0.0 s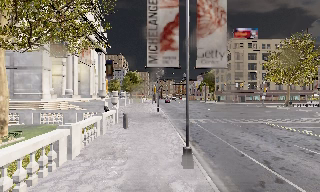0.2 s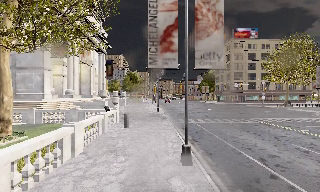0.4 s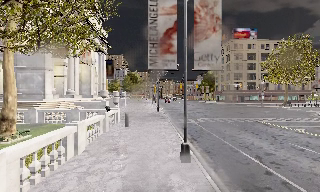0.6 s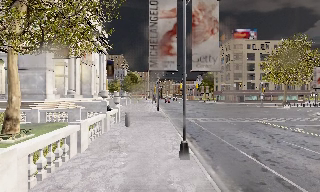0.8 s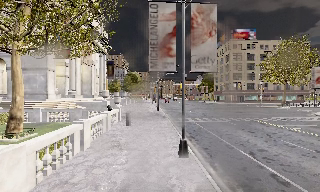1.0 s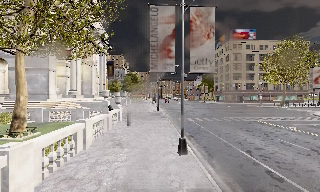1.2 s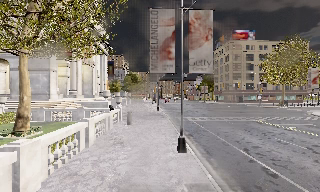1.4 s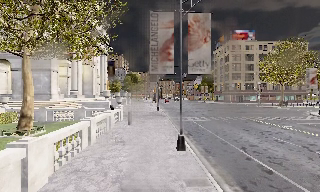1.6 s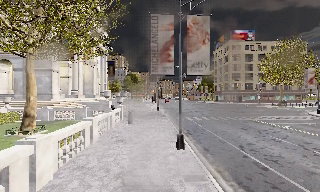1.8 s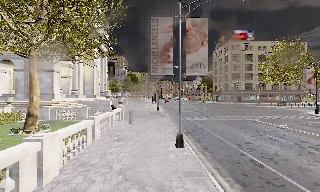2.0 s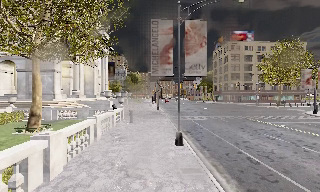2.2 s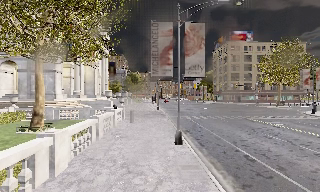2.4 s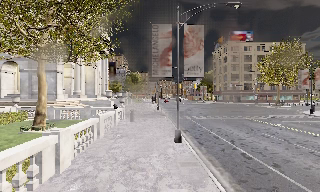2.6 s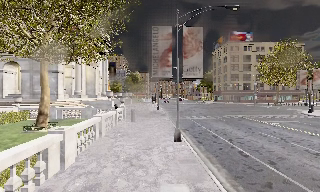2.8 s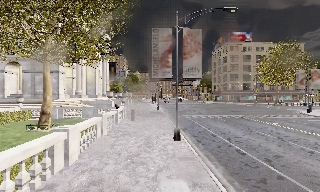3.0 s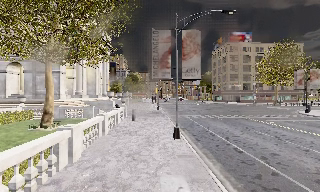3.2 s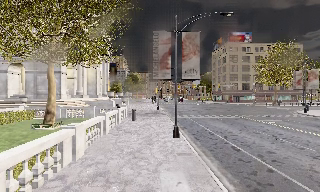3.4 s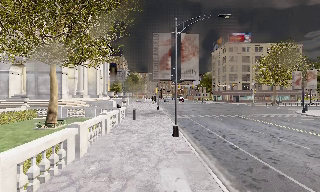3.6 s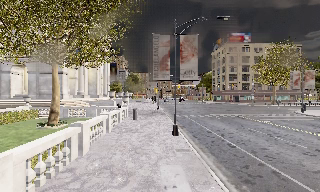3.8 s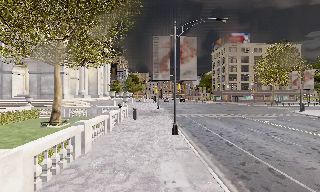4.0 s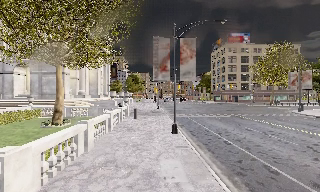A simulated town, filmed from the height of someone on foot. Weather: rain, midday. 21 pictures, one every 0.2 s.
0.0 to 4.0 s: The camera travels backward, about 5 m, so what stands in front gets smaller.
The film runs backward here.
